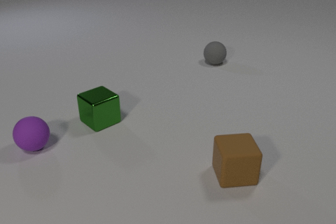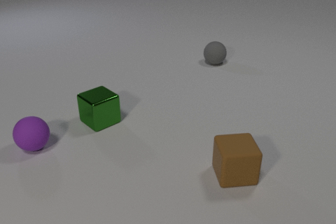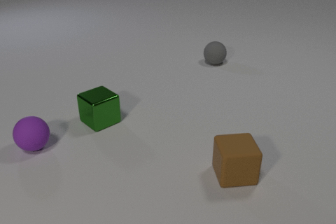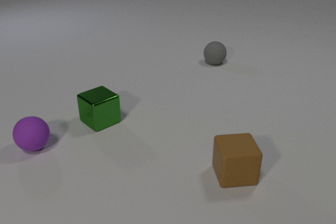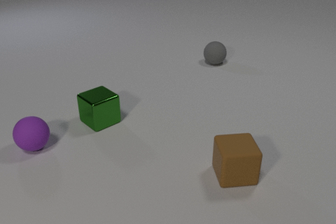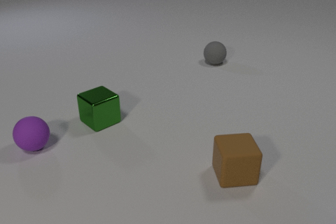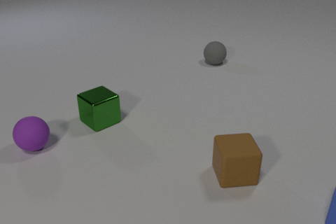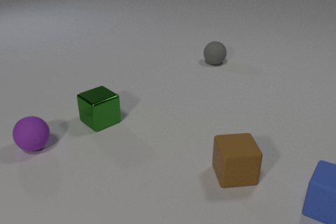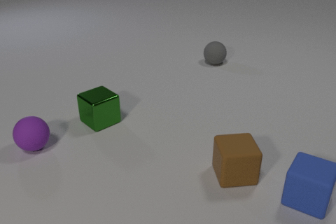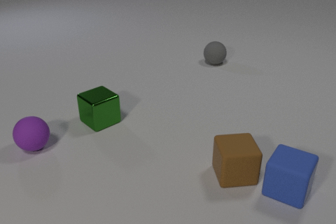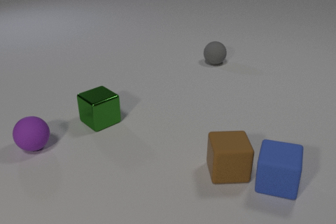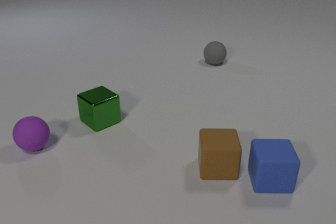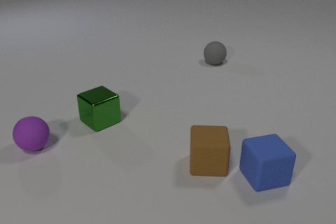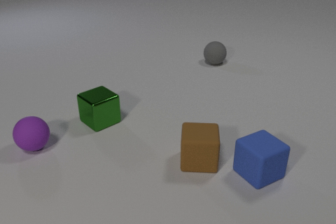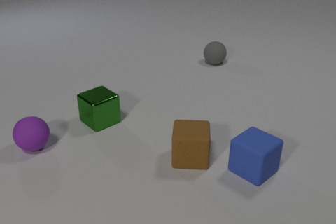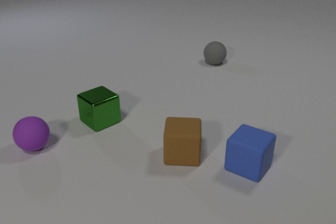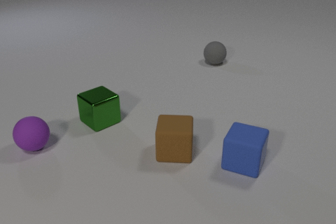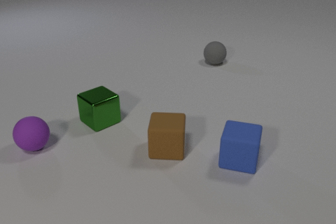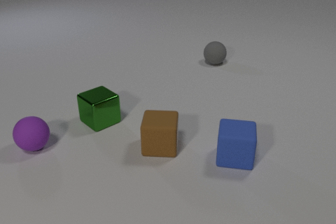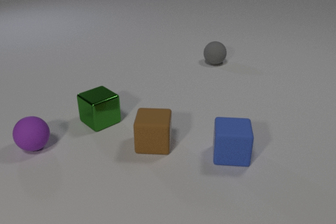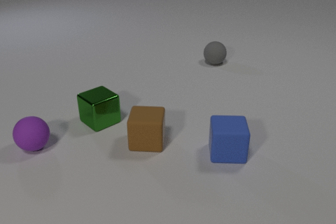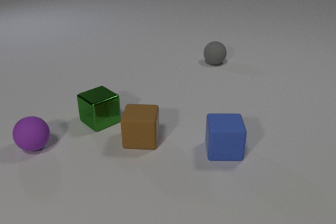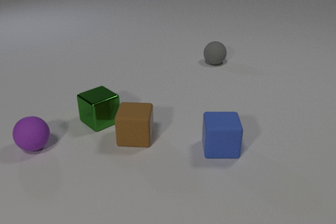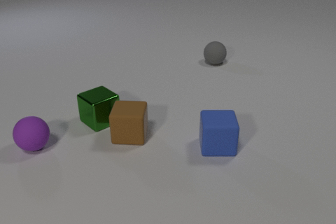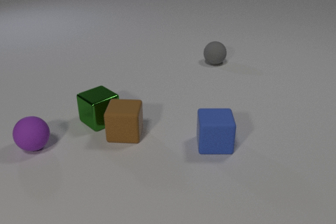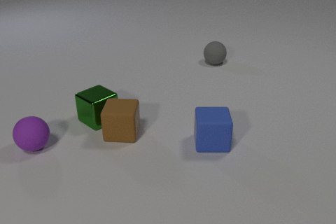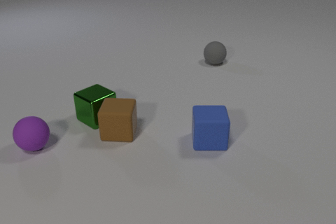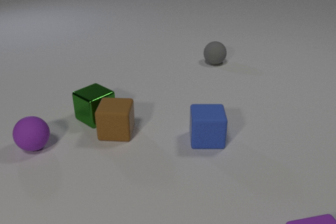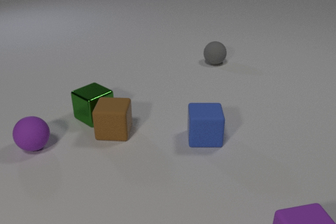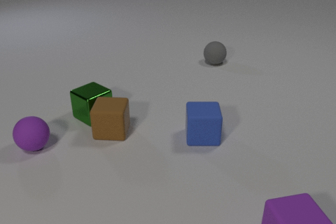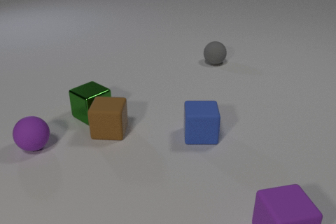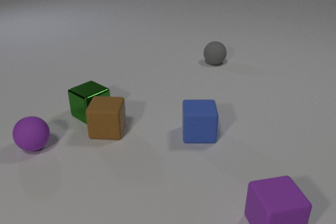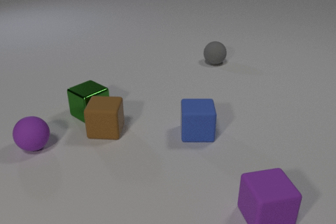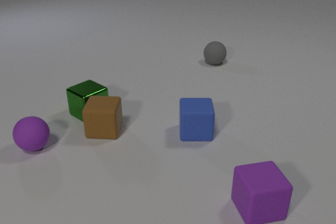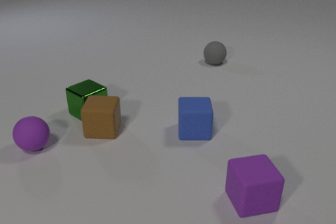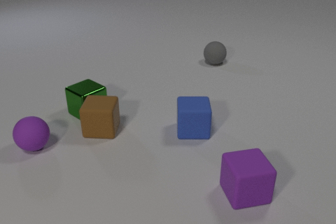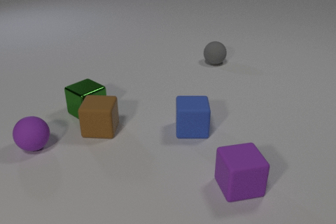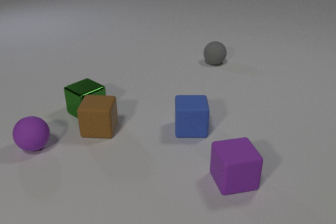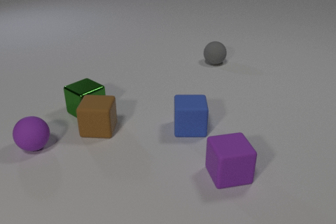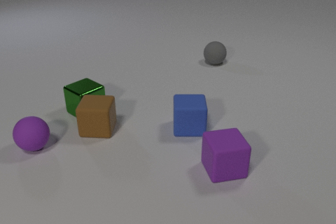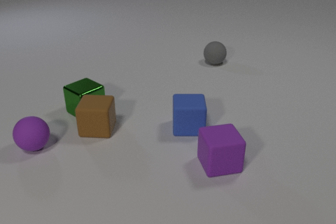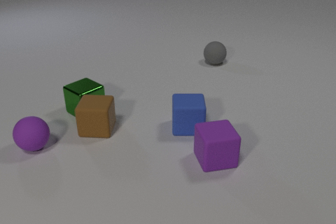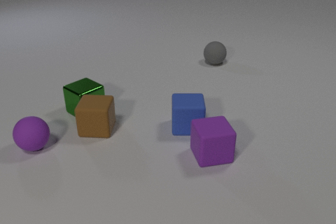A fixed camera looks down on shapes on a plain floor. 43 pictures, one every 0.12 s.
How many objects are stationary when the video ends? 4.
What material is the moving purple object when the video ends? rubber.
What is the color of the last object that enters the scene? purple.
0.00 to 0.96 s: The blue rubber cube comes in at the right edge, slides to the left.
0.96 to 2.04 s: The blue rubber cube slides to the left and away from the camera, spins so that its near face slides to the right, counterclockwise seen from above. The brown rubber cube slides to the left and away from the camera. The blue rubber cube and the brown rubber cube collide.
2.04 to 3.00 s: The blue rubber cube slides to the left and away from the camera. The brown rubber cube slides to the left and away from the camera. The brown rubber cube and the green metal cube collide.
3.00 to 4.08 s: The blue rubber cube slides away from the camera and to the left. The brown rubber cube slides to the left and away from the camera. The green metal cube slides away from the camera and to the left. The purple rubber cube comes in at the bottom edge, slides away from the camera and to the left.
4.08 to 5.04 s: The blue rubber cube slides away from the camera and to the left. The purple rubber cube slides away from the camera and to the left.
